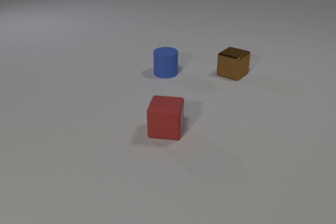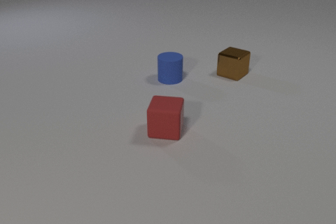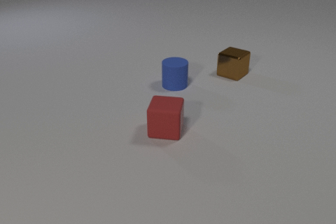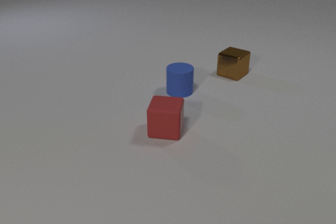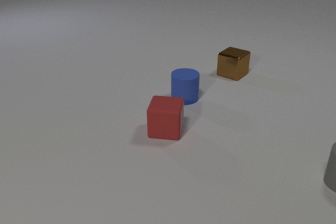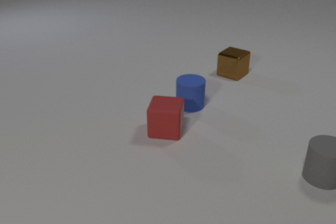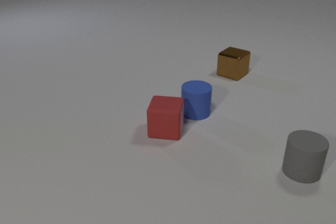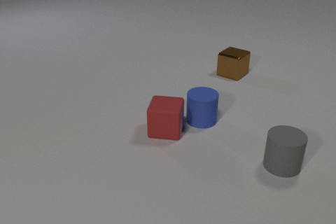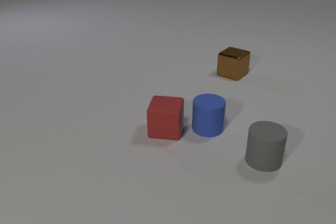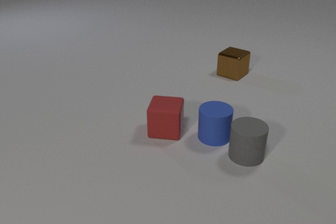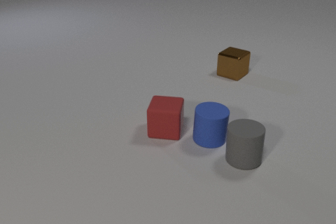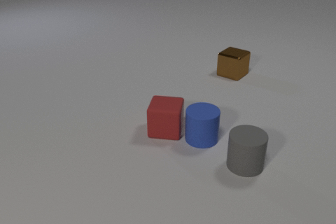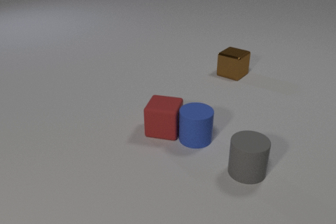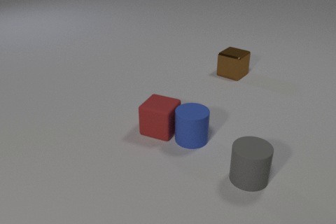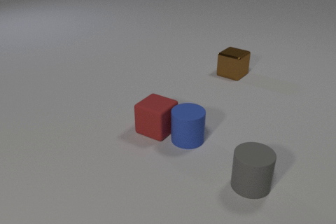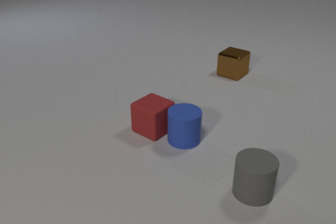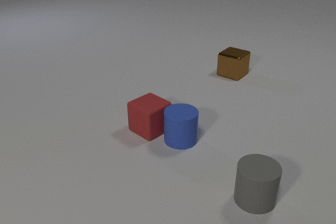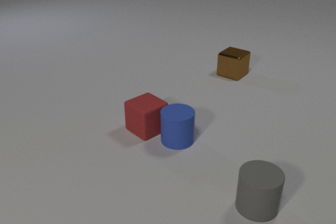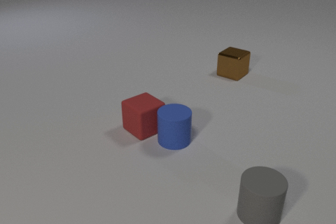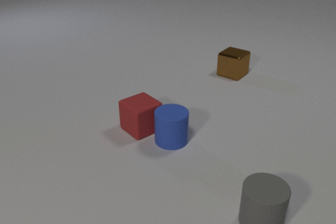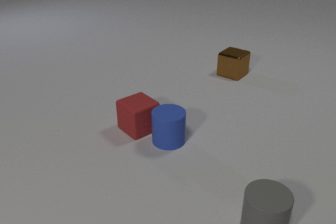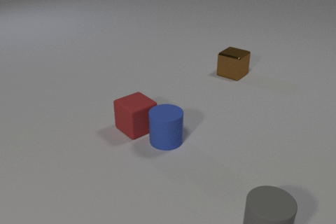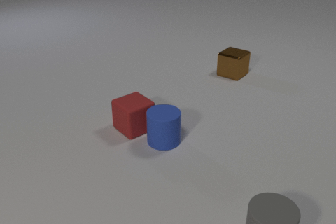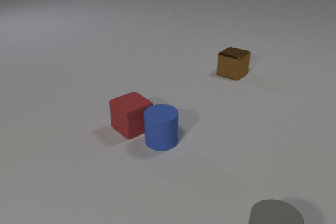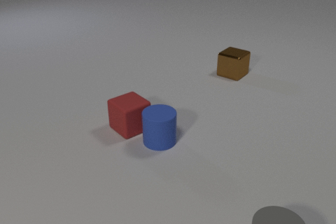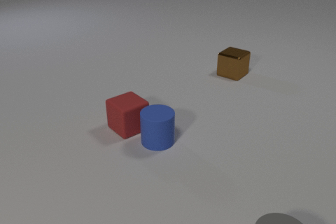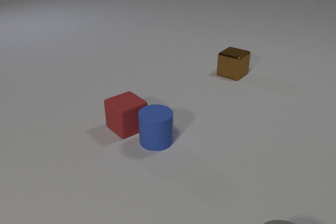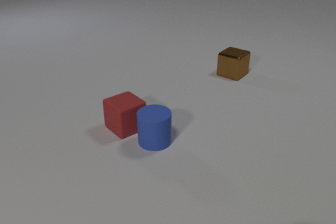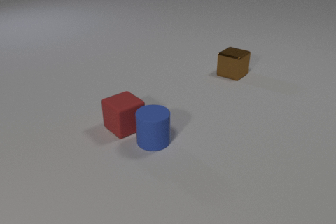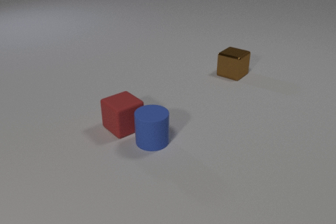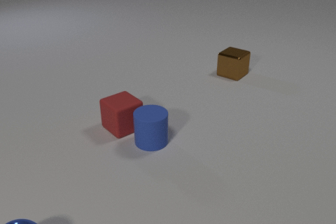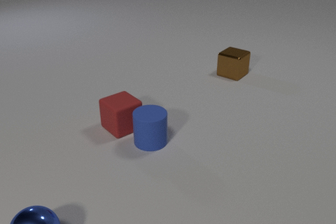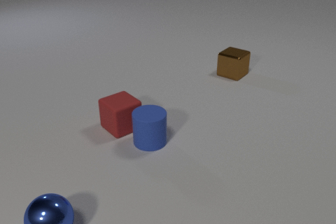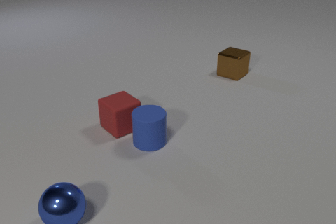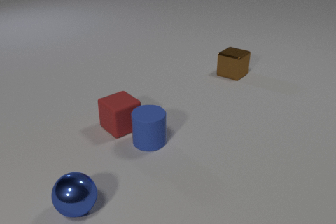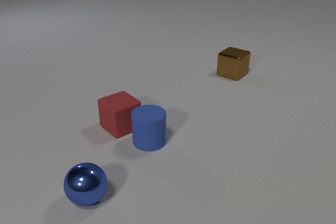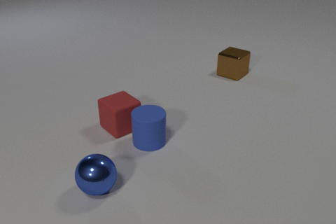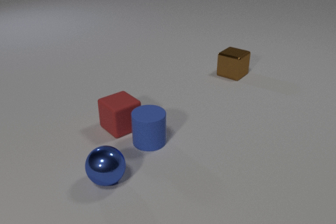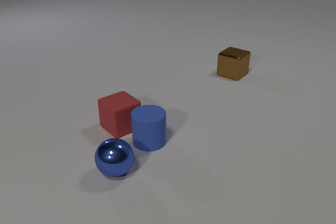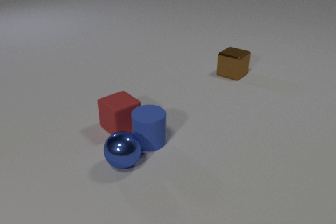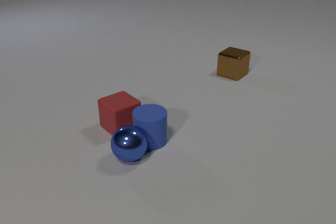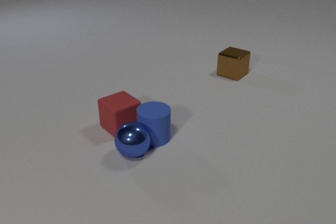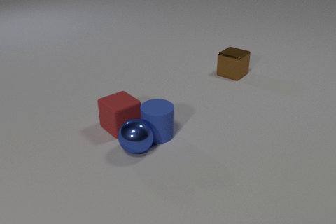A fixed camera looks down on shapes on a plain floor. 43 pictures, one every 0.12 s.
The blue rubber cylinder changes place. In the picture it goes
toward the camera.
The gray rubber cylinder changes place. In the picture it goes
toward the camera.
0.00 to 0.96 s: The gray rubber cylinder comes in at the right edge, slides to the left. The blue rubber cylinder slides toward the camera.
0.96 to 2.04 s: The gray rubber cylinder slides toward the camera. The blue rubber cylinder slides to the left and toward the camera. The red rubber cube slides to the left, spins clockwise seen from above by about 45 degrees, its near face sliding to the left. The gray rubber cylinder and the blue rubber cylinder collide. The blue rubber cylinder and the red rubber cube collide.
2.04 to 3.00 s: The gray rubber cylinder slides toward the camera. The blue rubber cylinder slides to the left. The red rubber cube slides to the left.
3.00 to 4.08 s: The gray rubber cylinder slides toward the camera, leaves at the bottom edge. The blue rubber cylinder slides to the left. The red rubber cube slides to the left. The blue metal sphere comes in at the bottom edge, rolls to the right and away from the camera.
4.08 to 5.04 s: The blue rubber cylinder slides away from the camera and to the right. The blue metal sphere rolls away from the camera and to the right. The blue rubber cylinder and the blue metal sphere collide.
What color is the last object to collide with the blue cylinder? blue.
How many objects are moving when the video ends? 2.
How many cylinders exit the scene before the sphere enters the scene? 1.
